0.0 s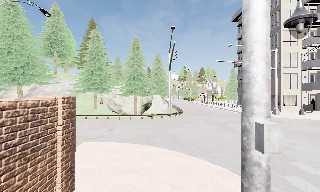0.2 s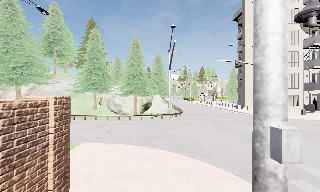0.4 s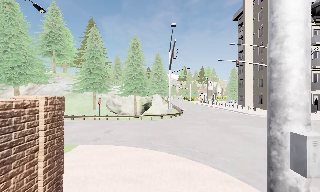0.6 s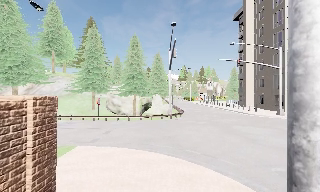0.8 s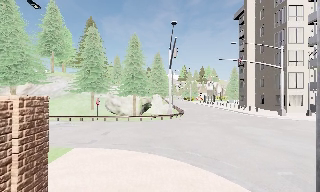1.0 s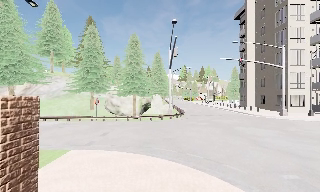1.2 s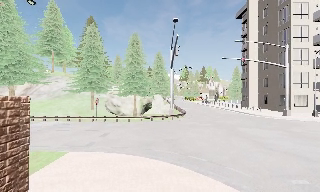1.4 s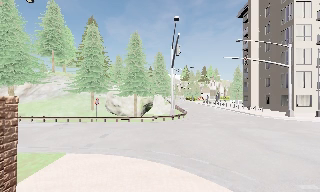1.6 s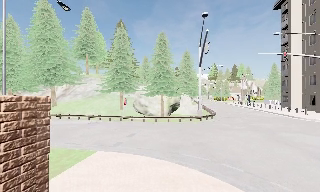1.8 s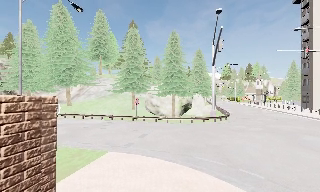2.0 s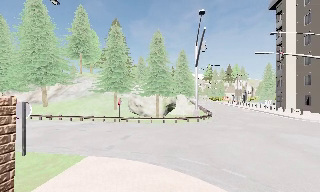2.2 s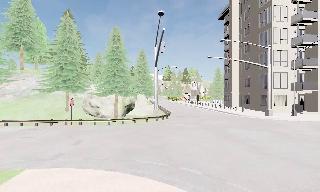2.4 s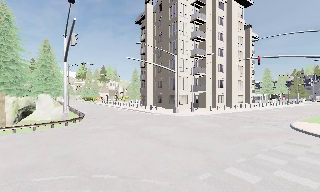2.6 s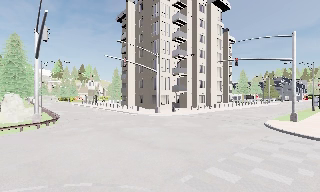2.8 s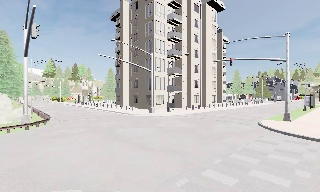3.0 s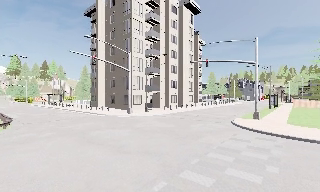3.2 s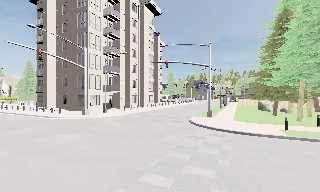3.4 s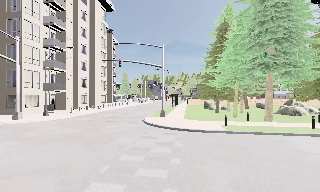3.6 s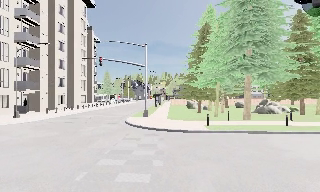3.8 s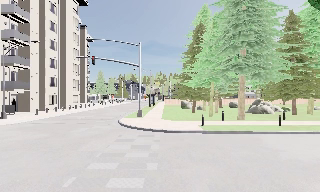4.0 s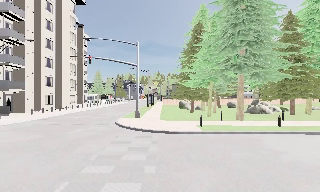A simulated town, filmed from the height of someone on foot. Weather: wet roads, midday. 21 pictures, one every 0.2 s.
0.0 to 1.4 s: The camera travels forward, about 1.5 m, so what stands in front looms larger.
1.4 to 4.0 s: The camera pans to its right, which is clockwise from overhead, by about 90 degrees. It travels forward, about 3 m.
The film runs forward here.
